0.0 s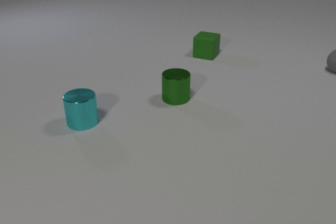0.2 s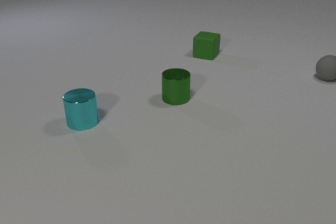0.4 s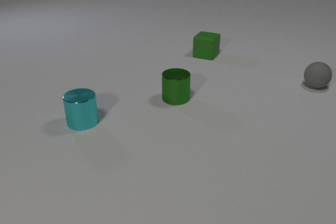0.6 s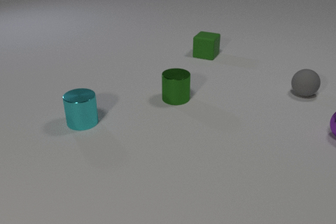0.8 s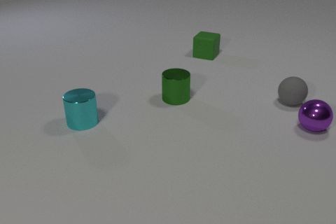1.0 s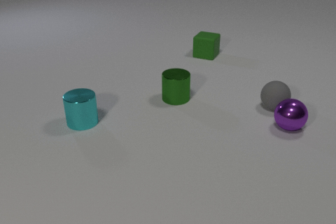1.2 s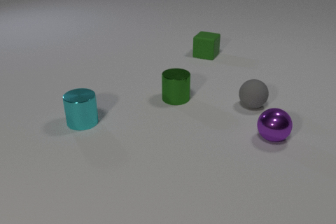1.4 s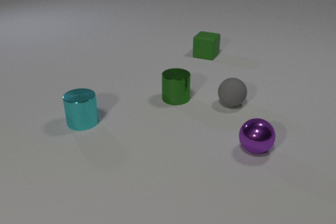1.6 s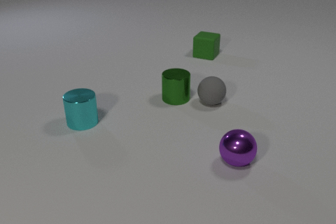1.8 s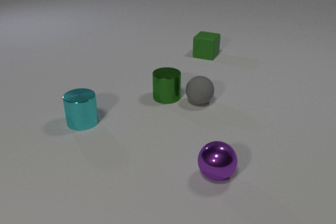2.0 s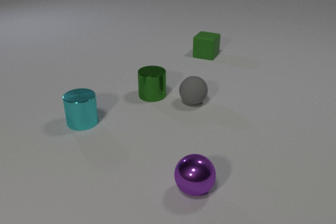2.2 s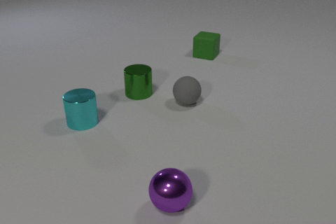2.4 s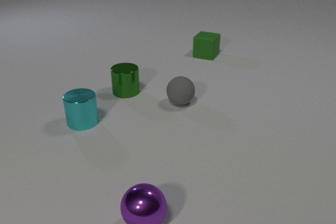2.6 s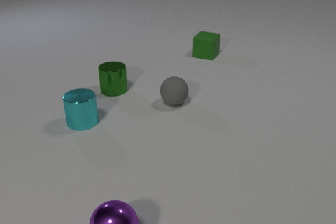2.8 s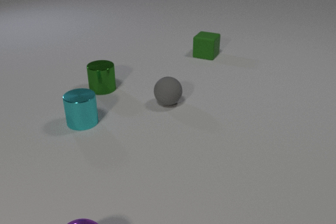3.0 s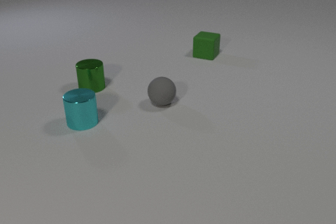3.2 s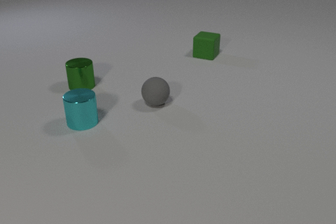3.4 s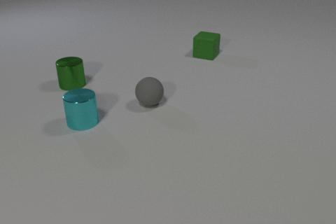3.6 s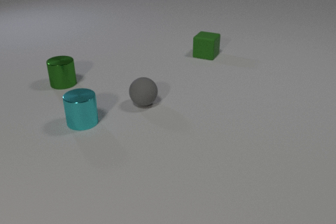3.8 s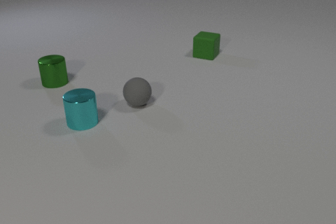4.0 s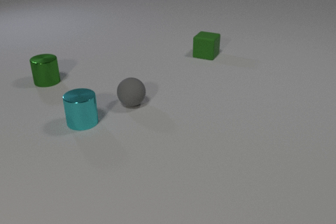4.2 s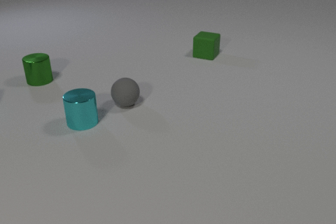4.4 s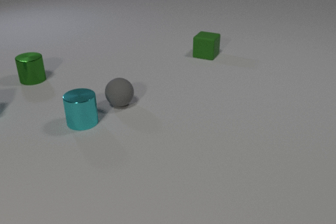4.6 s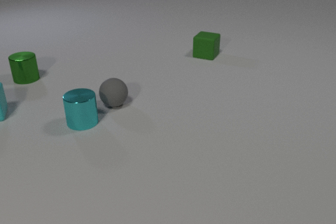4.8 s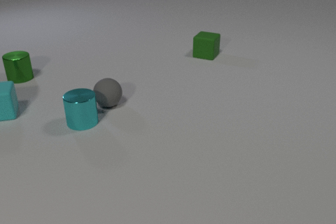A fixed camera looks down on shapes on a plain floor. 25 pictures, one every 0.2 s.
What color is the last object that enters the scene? cyan.
How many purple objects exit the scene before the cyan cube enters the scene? 1.
What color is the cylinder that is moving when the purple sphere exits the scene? green.
0.0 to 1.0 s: The gray rubber sphere rolls toward the camera and to the left. The purple metal sphere comes in at the right edge, rolls to the left. The gray rubber sphere and the purple metal sphere collide.
1.0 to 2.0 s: The gray rubber sphere rolls to the left. The purple metal sphere rolls toward the camera and to the left. The green metal cylinder slides to the left. The gray rubber sphere and the green metal cylinder collide.
2.0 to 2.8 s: The gray rubber sphere rolls to the left. The purple metal sphere rolls to the left and toward the camera. The green metal cylinder slides to the left.
2.8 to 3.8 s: The gray rubber sphere rolls to the left. The purple metal sphere leaves at the bottom edge. The green metal cylinder slides to the left and away from the camera.
3.8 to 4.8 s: The gray rubber sphere rolls to the left. The green metal cylinder slides to the left and away from the camera. The cyan rubber cube comes in at the left edge, slides to the right.
